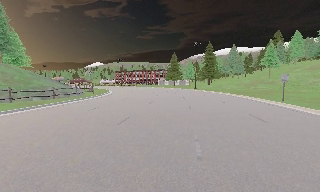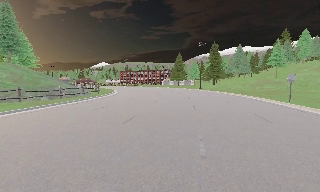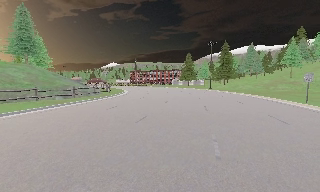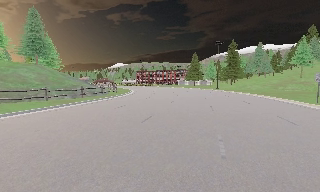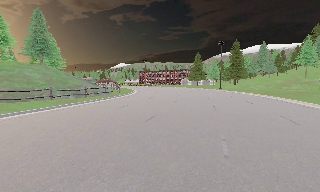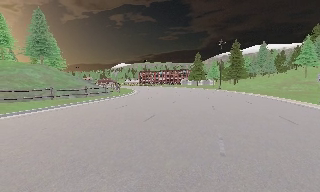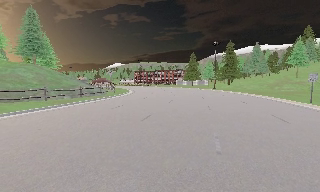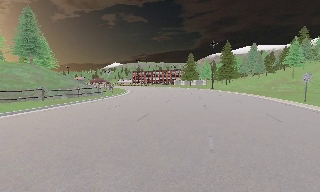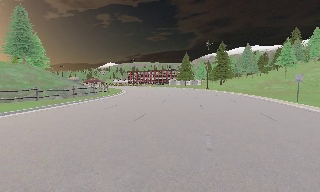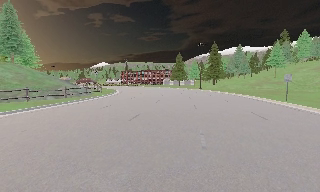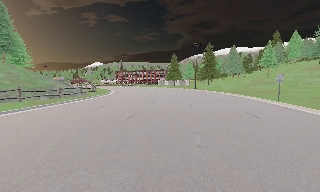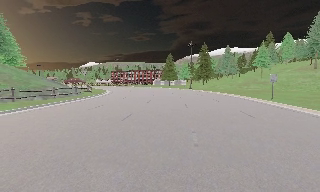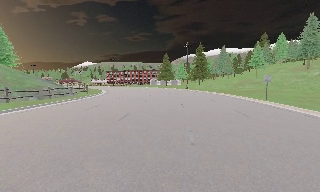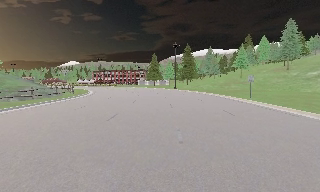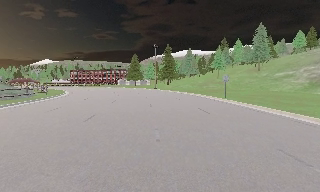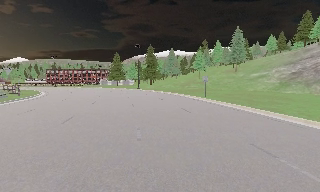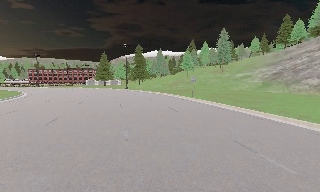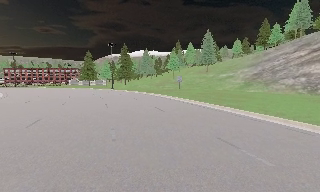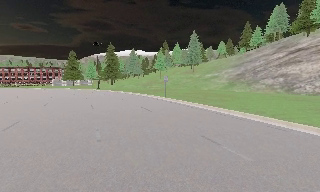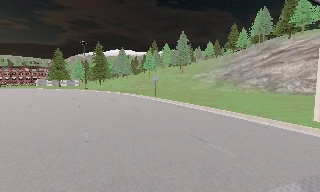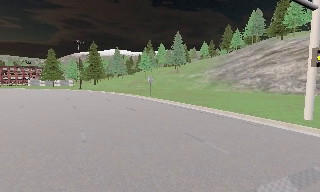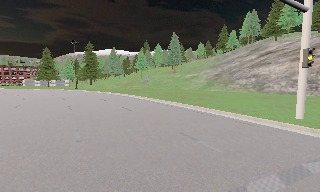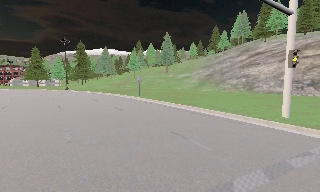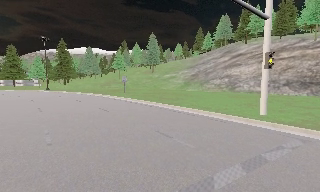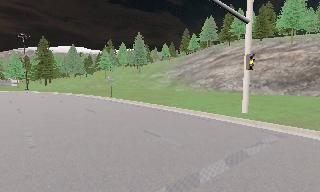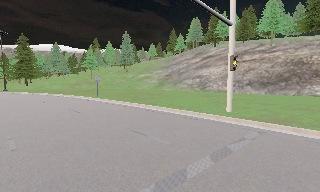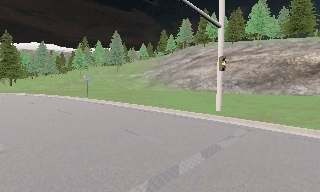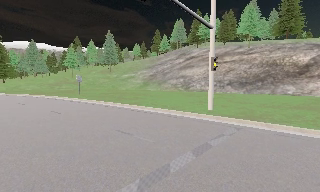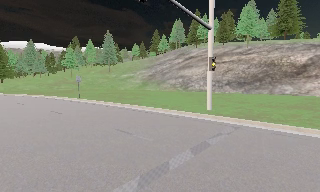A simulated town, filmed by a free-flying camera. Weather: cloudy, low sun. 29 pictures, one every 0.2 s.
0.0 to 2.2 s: The camera travels backward, about 1 m, so what stands in front gets smaller.
2.2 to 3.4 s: The camera pans to its right, which is clockwise from overhead, by about 25 degrees. It travels backward, about 0.5 m, so what stands in front gets smaller.
3.4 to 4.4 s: The scene slides to the left, as the camera pans about 15 degrees to its right.
4.4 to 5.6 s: The camera pans to its right, which is clockwise from overhead, by about 20 degrees. It travels backward, about 0.5 m, so what stands in front gets smaller.
The film runs backward here.
